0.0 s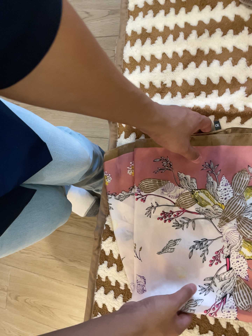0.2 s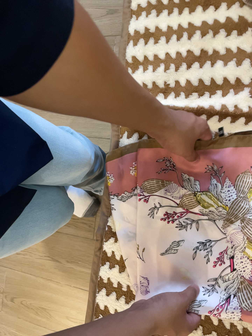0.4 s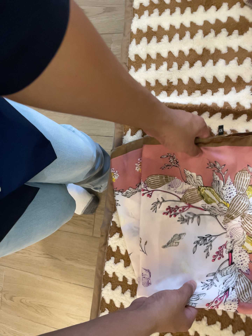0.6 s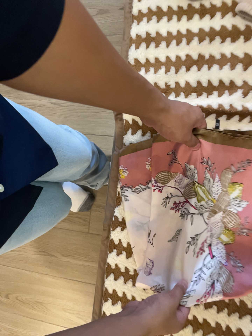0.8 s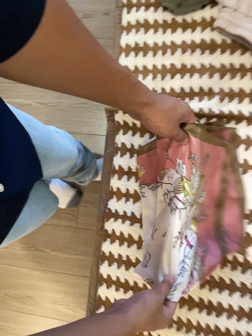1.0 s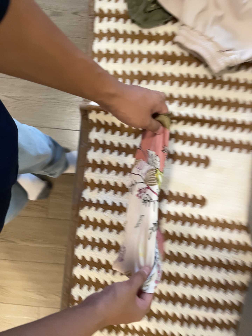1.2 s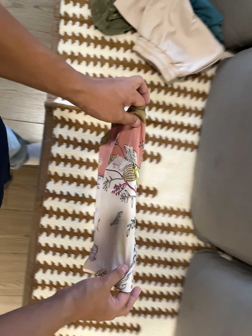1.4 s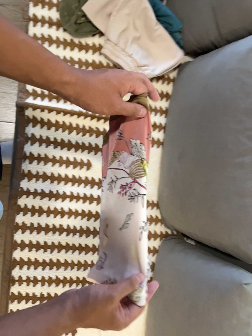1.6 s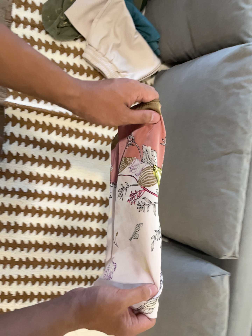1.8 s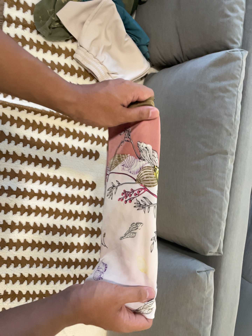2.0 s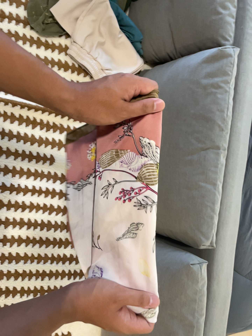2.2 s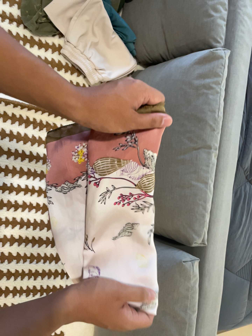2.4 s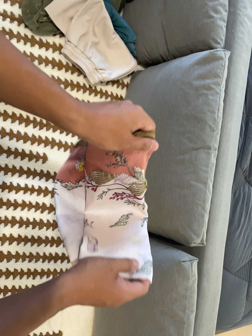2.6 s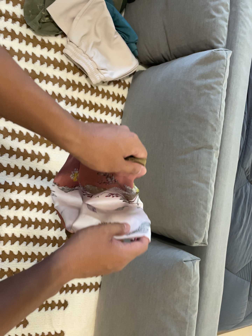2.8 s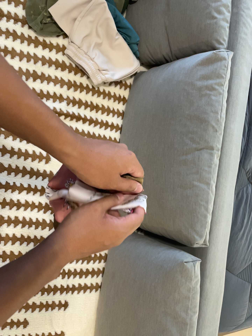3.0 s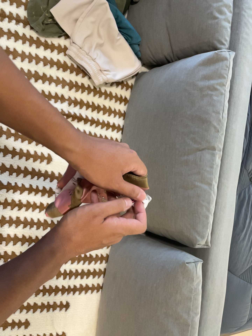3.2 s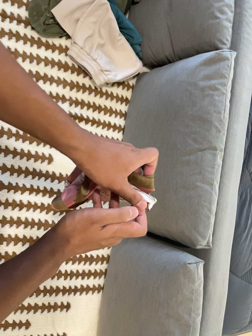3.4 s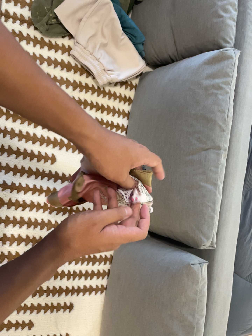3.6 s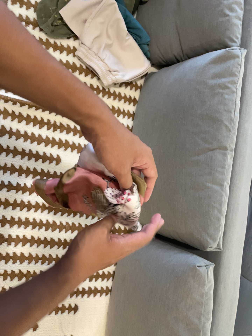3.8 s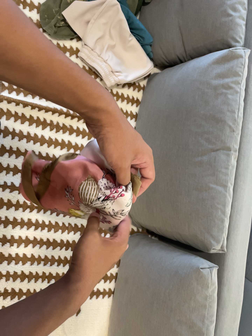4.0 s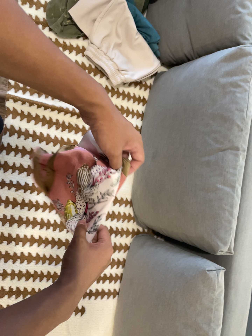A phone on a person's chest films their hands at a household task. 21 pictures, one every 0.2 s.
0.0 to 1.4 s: The camera swings to its right by about 35 degrees, and the scene slides to the left. It travels backward and to its left, about 36 cm.
1.4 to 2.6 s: The scene slides to the left, as the camera pans about 10 degrees to its right. It travels backward, about 8 cm, so what stands in front gets smaller.
2.6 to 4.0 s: The camera shifts only a little, or ends up much as it began.
The film runs forward here.
